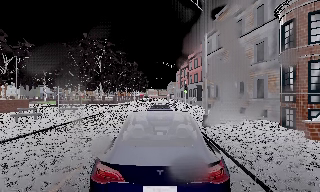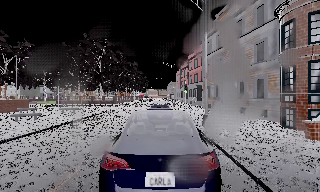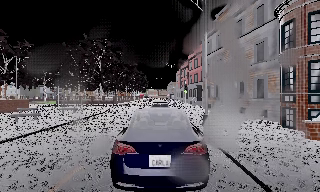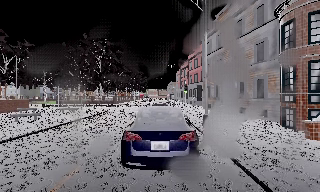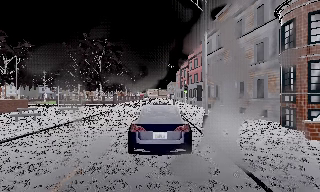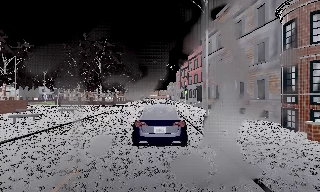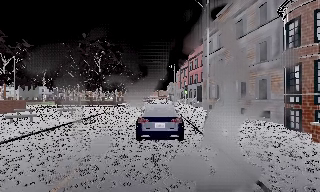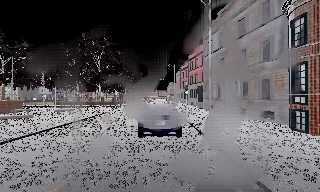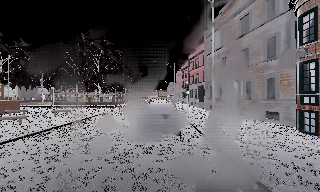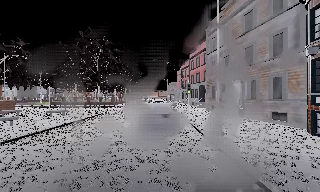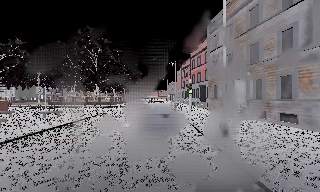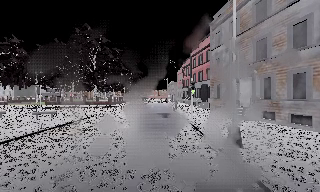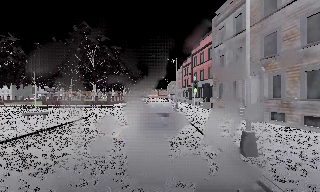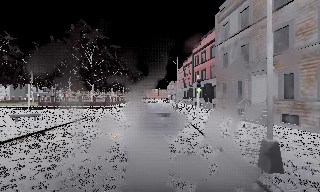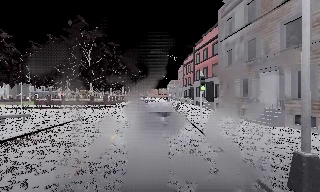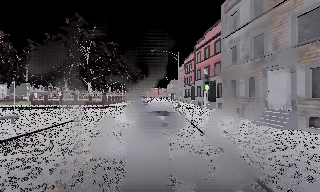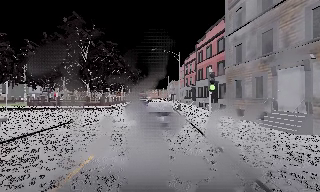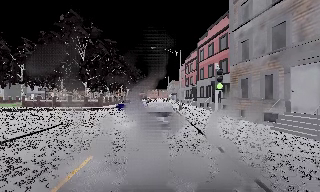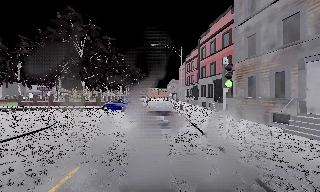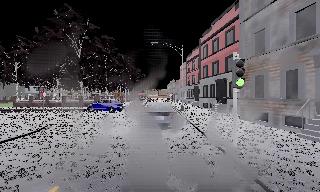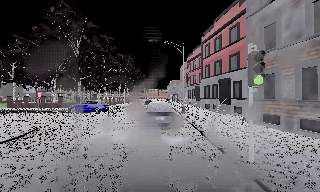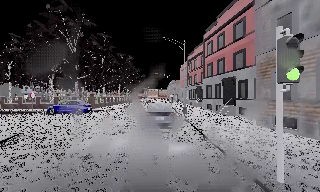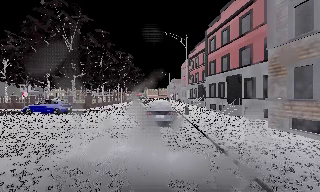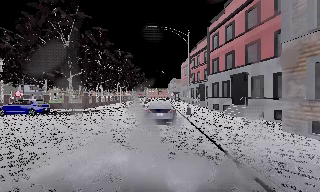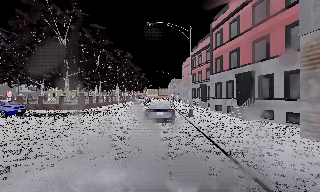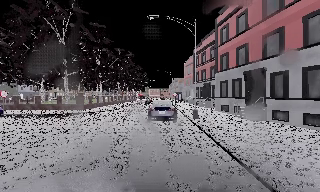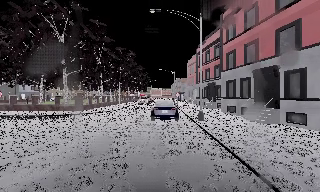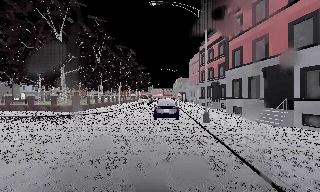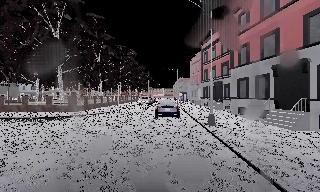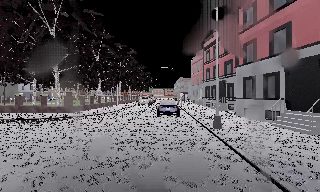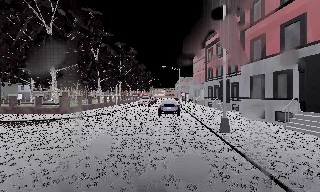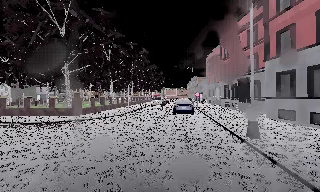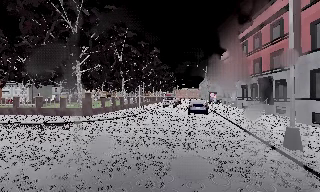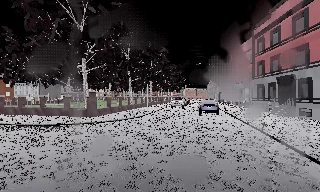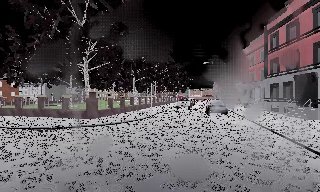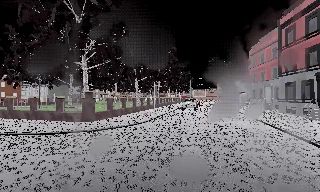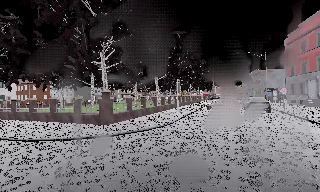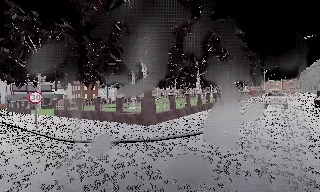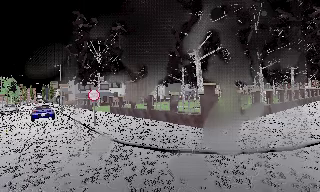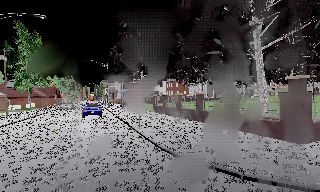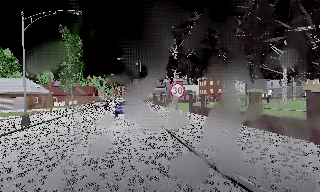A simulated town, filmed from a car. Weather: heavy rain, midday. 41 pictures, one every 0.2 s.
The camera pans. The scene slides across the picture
to the right.
The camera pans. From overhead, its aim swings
counterclockwise.
0.0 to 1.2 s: The camera shifts only a little, or ends up much as it began.
1.2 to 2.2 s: The camera travels forward, about 3 m, so what stands in front looms larger. It gains speed.
2.2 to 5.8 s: The camera travels forward, about 16 m, so what stands in front looms larger.
5.8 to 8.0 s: The camera swings to its left by about 75 degrees, and the scene slides to the right. It travels forward, about 14 m. It gains speed.
The film runs forward here.
